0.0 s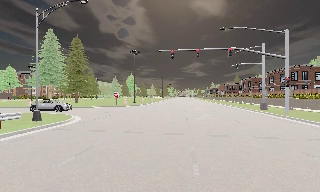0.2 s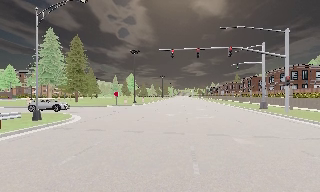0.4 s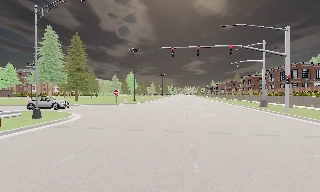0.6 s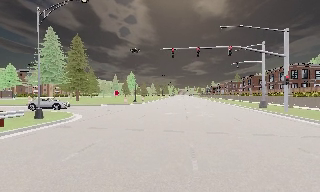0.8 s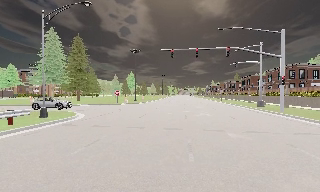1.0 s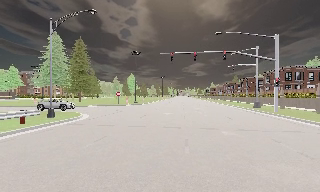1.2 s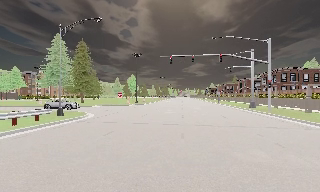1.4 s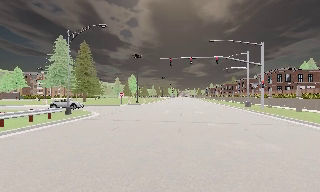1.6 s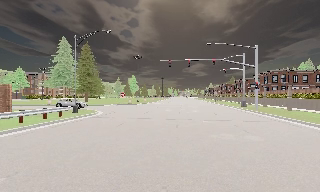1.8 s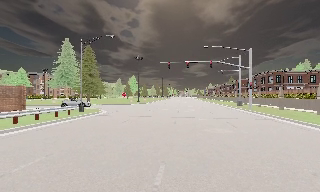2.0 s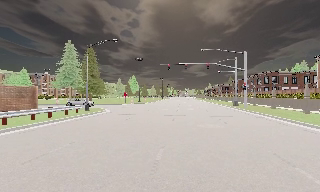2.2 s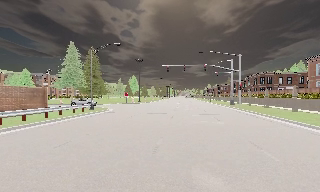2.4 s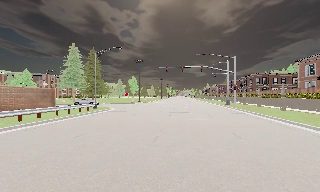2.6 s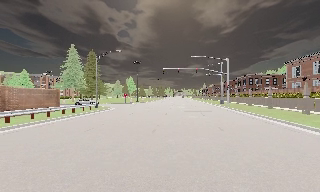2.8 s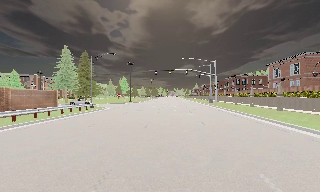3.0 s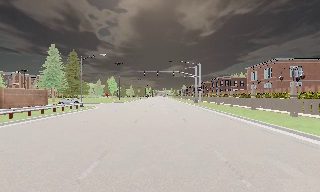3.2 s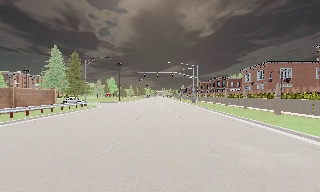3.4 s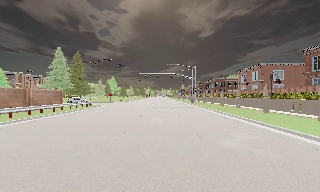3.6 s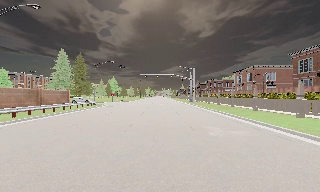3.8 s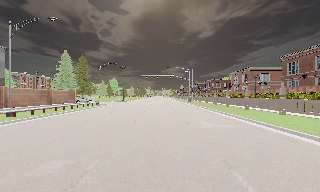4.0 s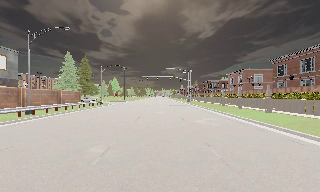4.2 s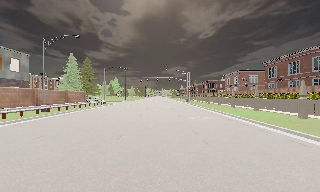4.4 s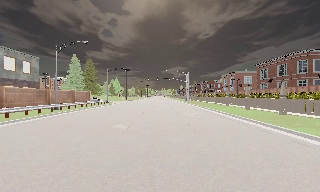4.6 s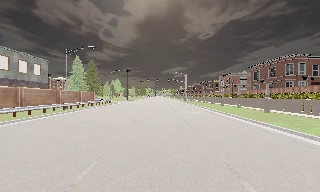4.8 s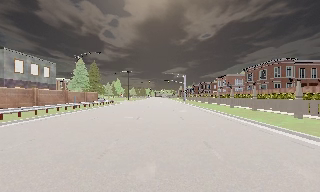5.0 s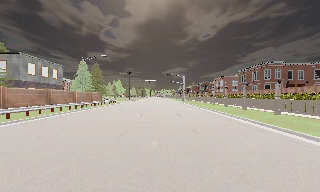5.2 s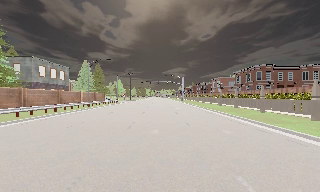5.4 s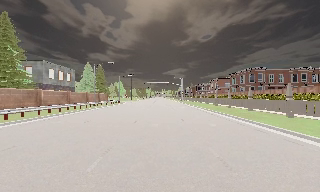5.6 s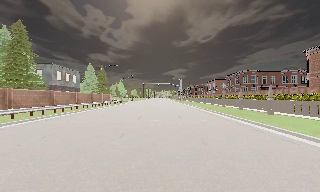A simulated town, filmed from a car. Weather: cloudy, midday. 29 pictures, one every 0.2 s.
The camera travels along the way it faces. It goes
backward.
0.0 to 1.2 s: The camera travels backward, about 2.5 m, so what stands in front gets smaller. It gains speed.
1.2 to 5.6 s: The camera travels backward, about 35 m, so what stands in front gets smaller. It gains speed.
The film runs backward here.
